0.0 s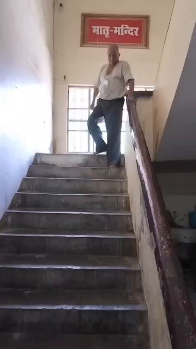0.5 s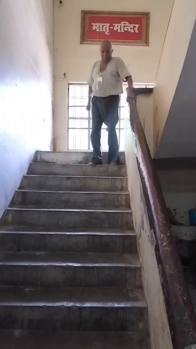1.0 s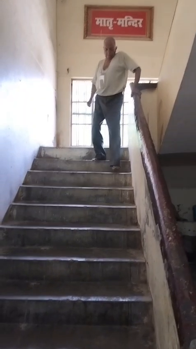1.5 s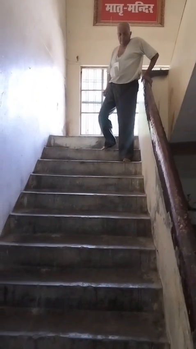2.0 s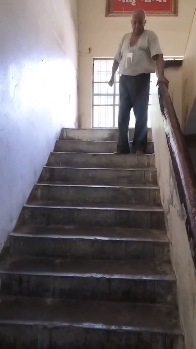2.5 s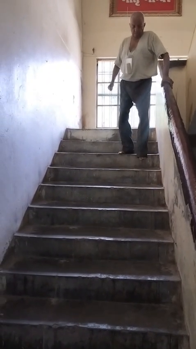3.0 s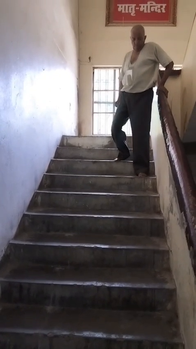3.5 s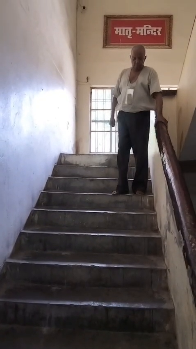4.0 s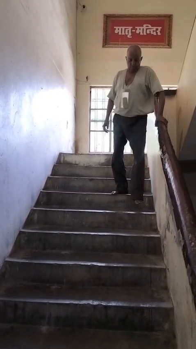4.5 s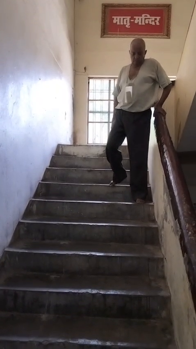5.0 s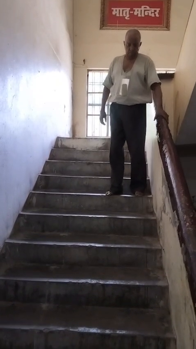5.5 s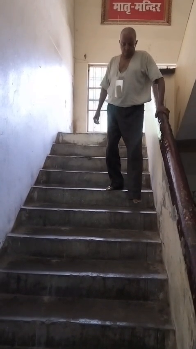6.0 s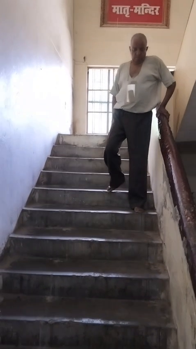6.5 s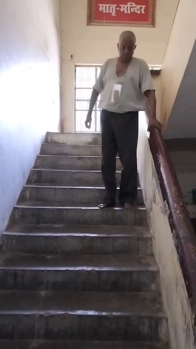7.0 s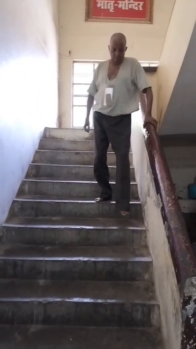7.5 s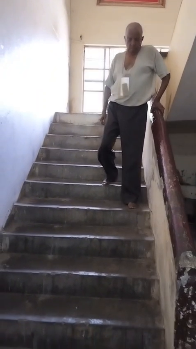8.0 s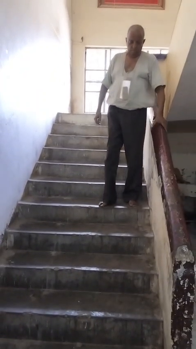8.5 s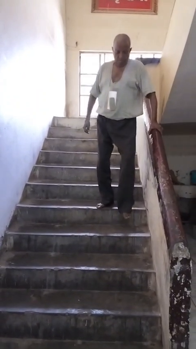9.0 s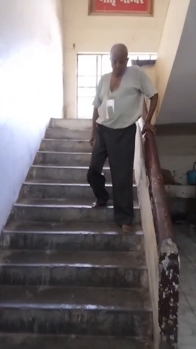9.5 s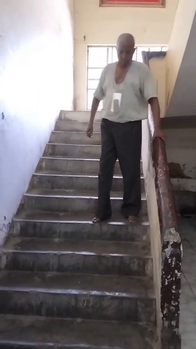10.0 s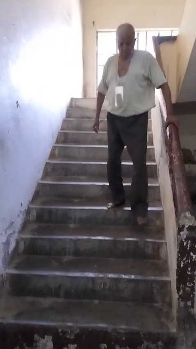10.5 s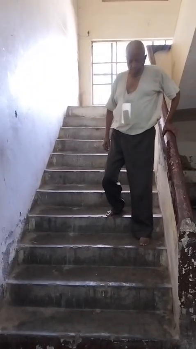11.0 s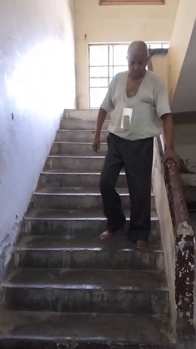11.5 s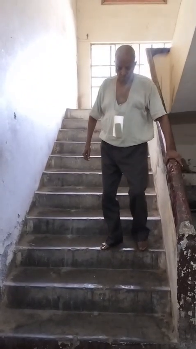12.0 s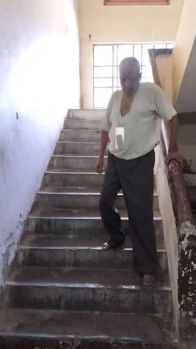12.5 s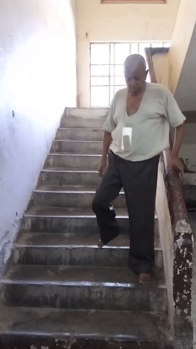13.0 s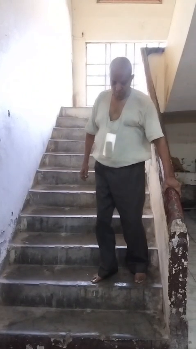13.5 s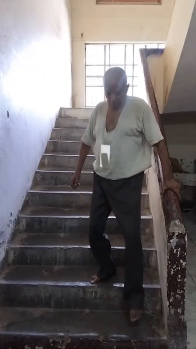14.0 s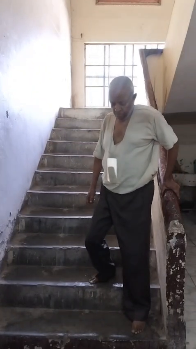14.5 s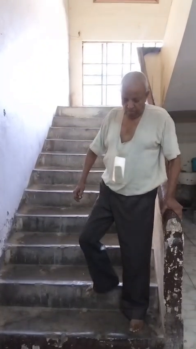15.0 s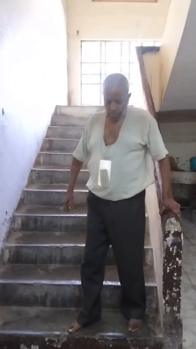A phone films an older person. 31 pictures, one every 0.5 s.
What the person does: Going down stairs.
